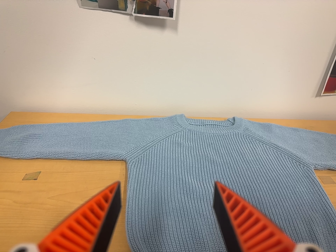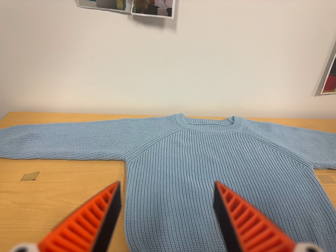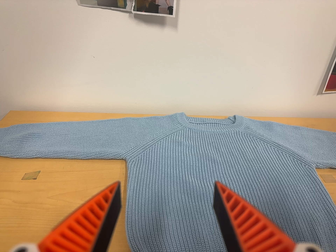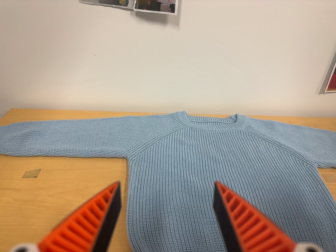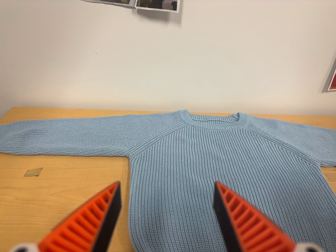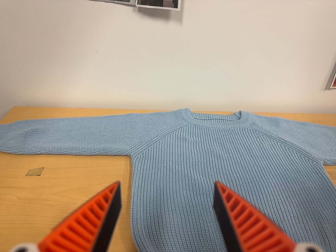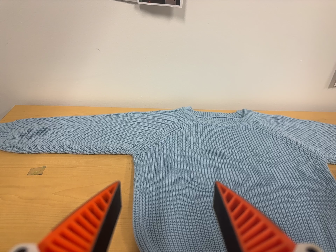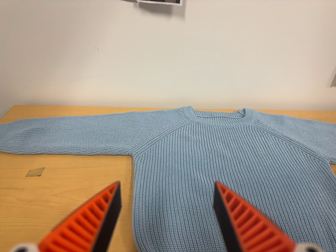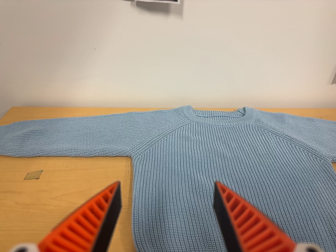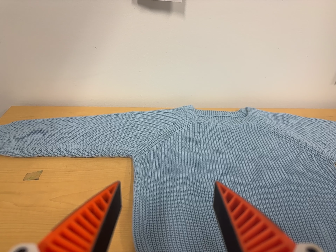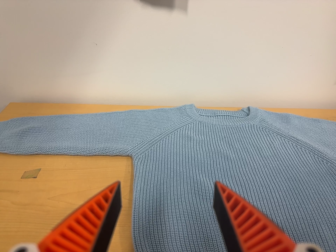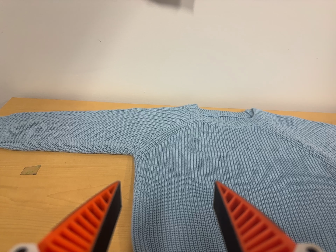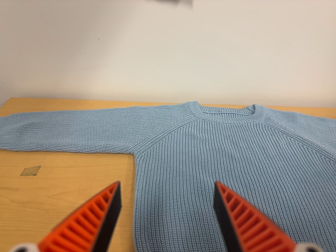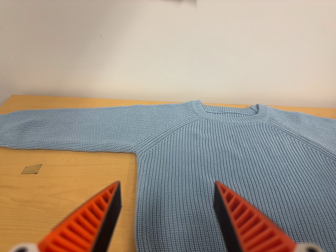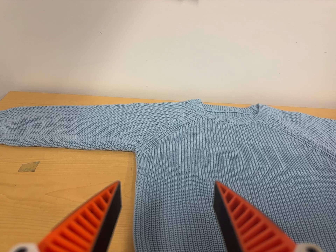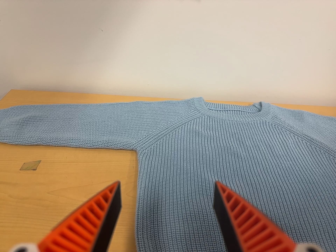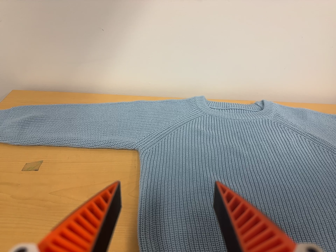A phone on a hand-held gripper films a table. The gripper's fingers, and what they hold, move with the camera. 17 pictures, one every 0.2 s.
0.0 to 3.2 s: The camera travels forward, about 8 cm, so what stands in front looms larger.
The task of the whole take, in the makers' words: right arm across.
The film runs forward here.
